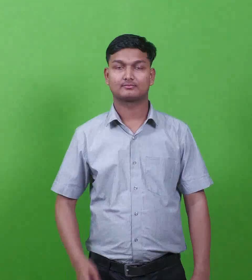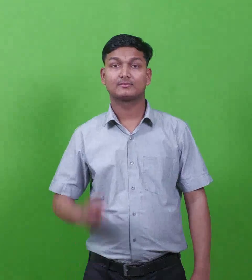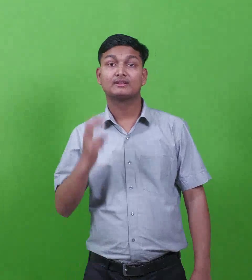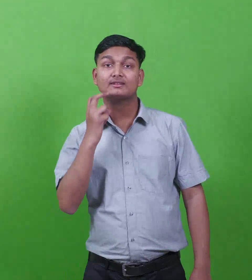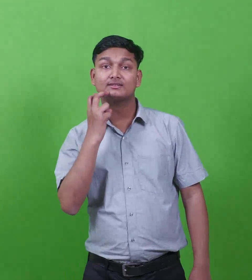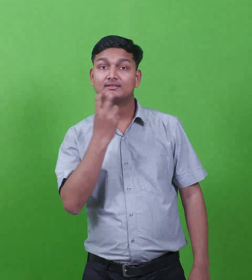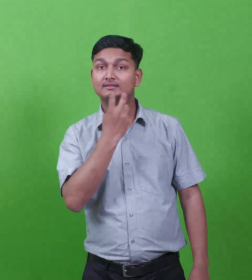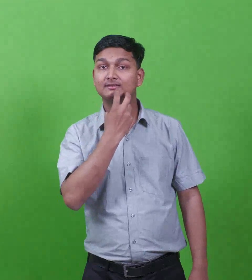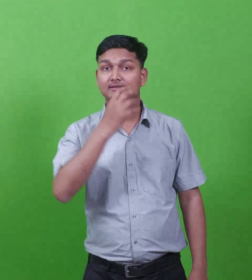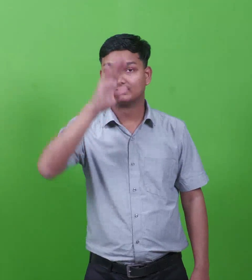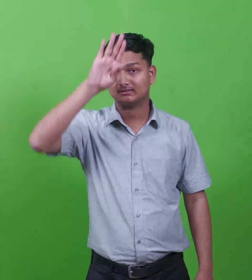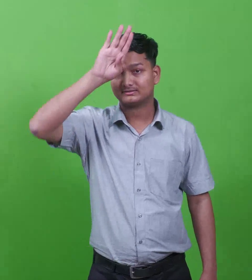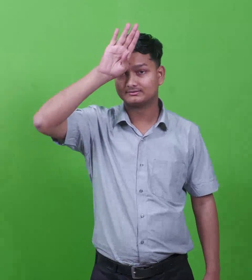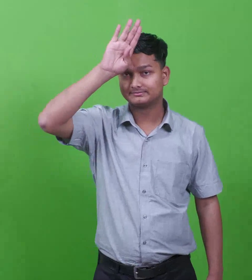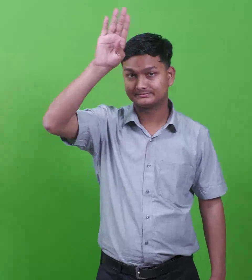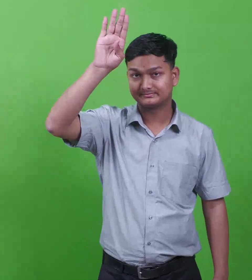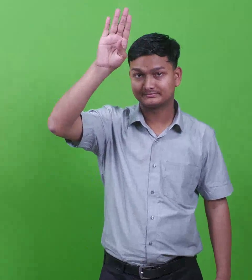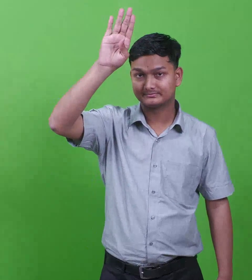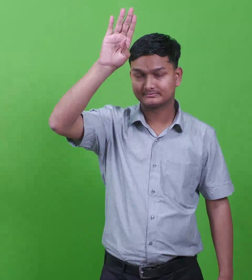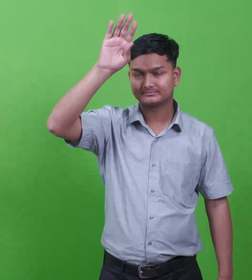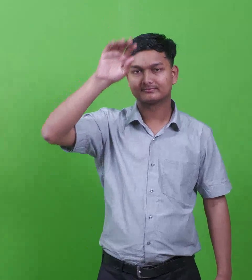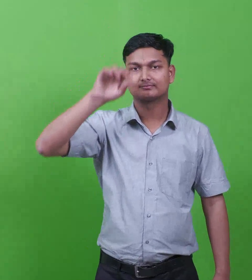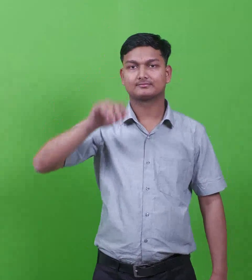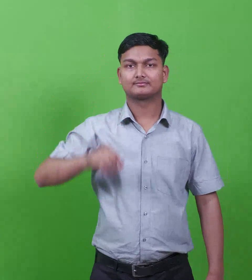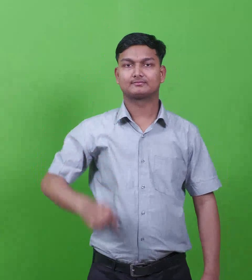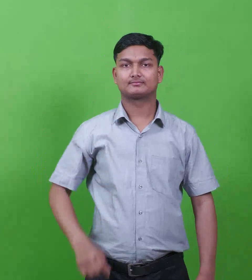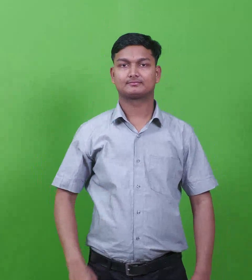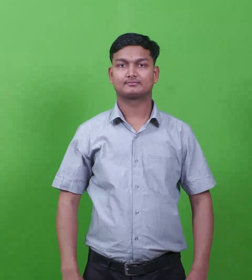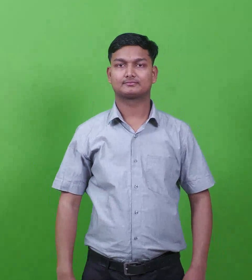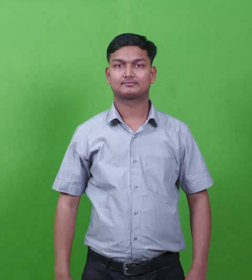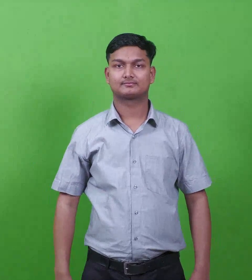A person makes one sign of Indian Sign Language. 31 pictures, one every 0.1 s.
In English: king hiram
